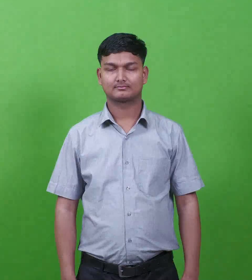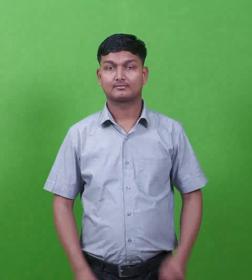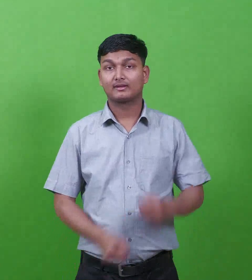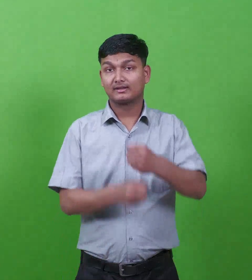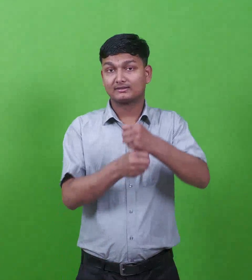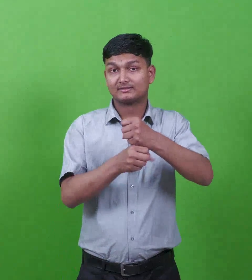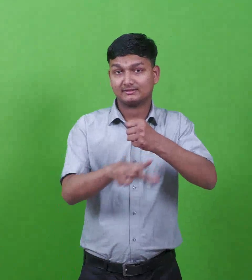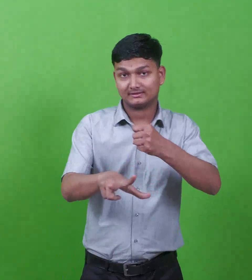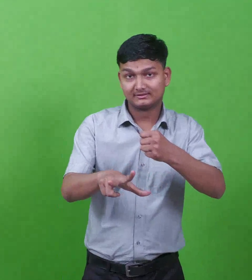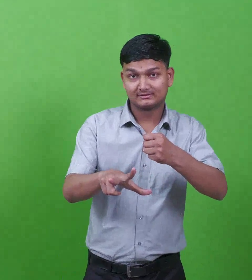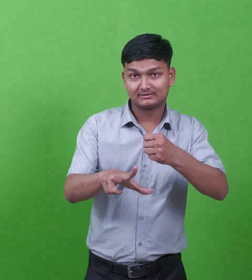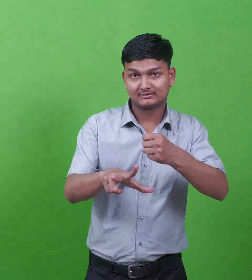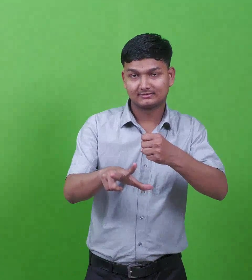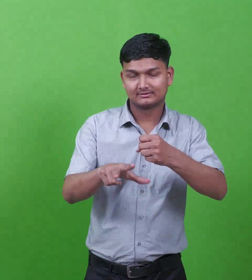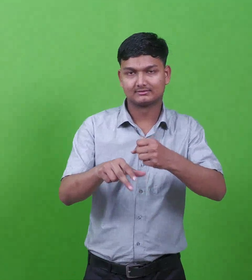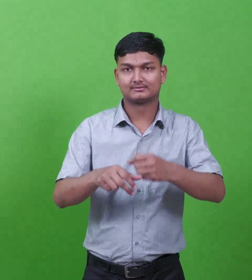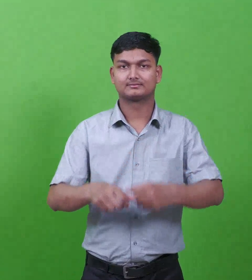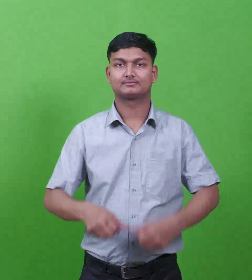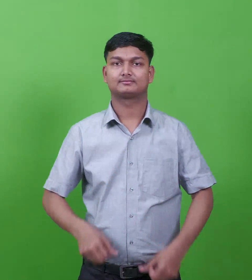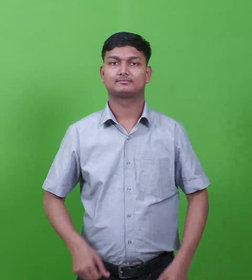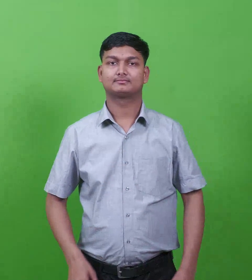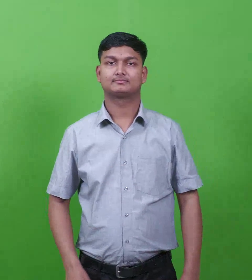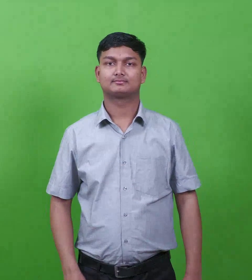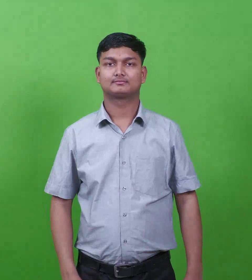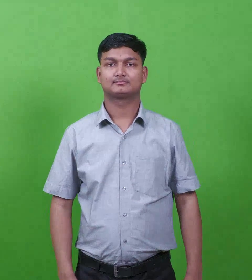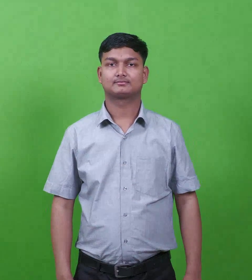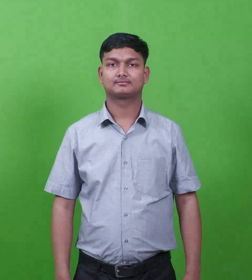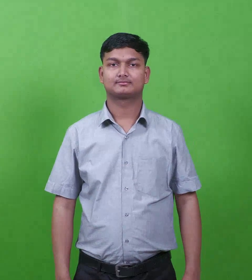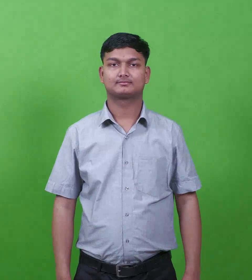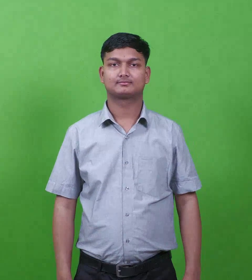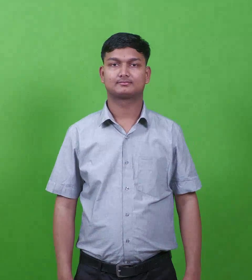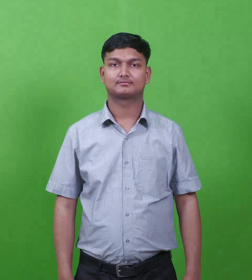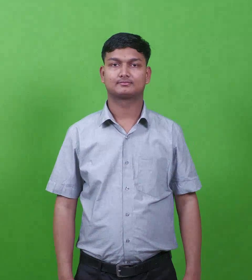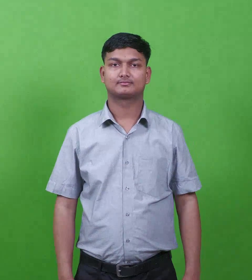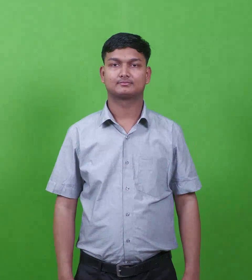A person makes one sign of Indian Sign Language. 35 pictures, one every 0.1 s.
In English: king arioch
